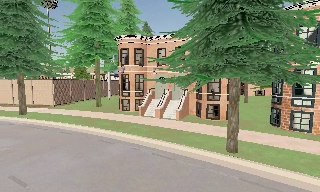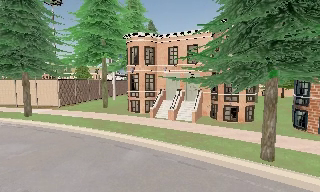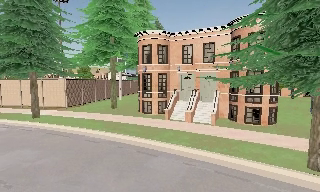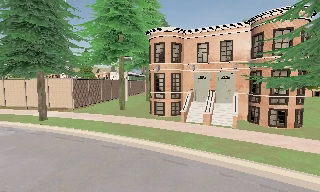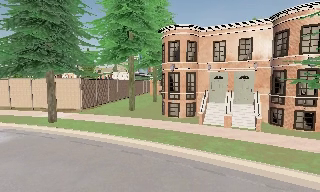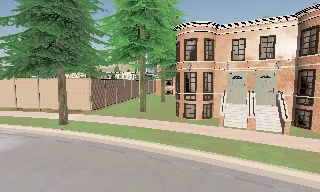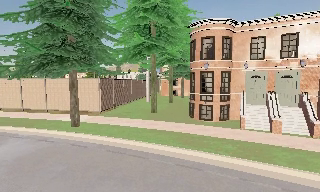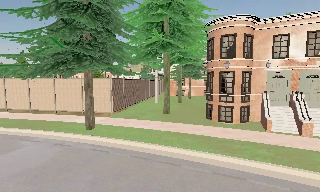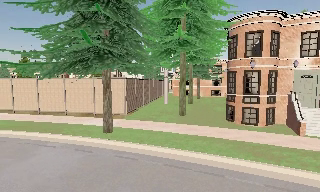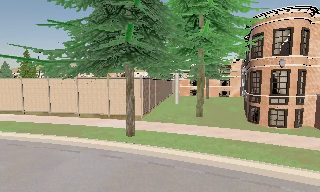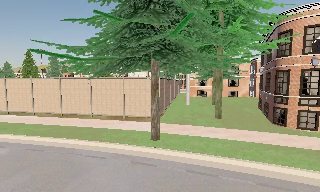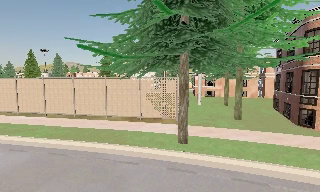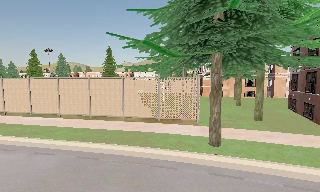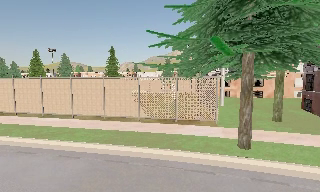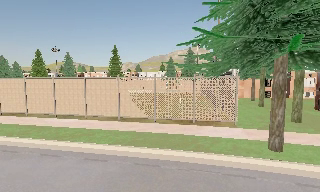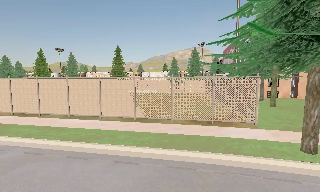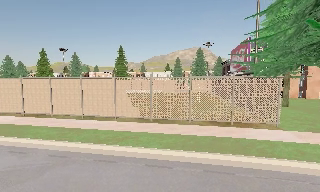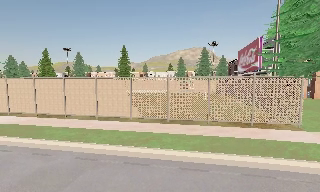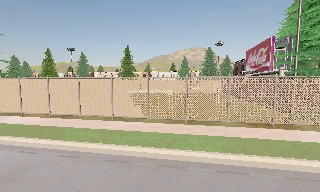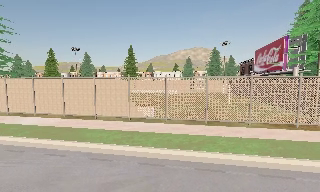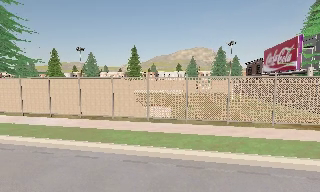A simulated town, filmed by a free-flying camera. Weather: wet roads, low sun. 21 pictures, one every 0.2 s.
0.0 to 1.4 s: The camera travels to its left and forward, about 9 m, so close, fixed things drift to the right.
1.4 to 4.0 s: The camera travels to its left, about 17 m, so close, fixed things drift to the right.
The film runs forward here.
